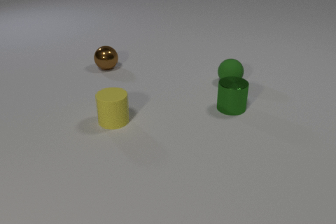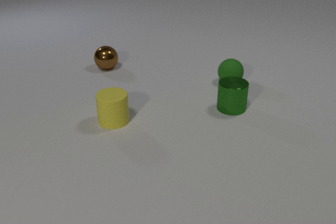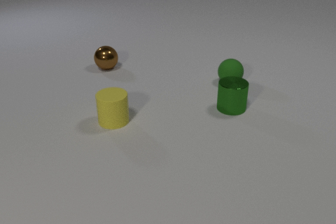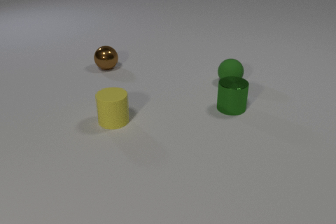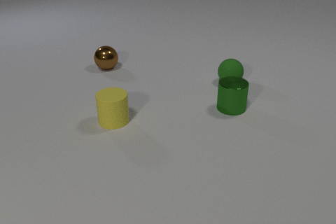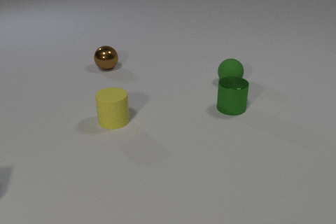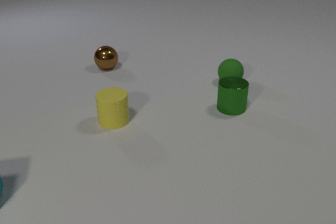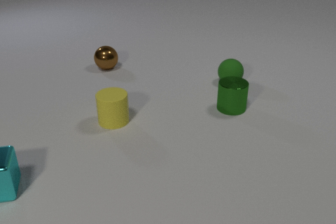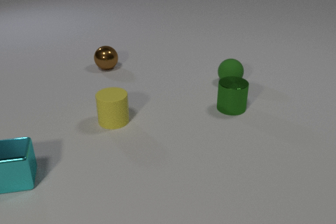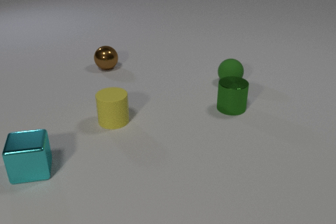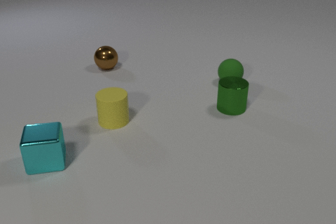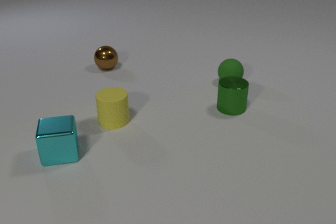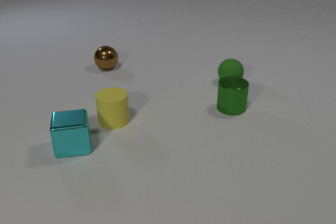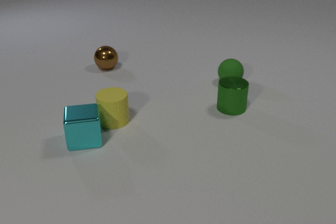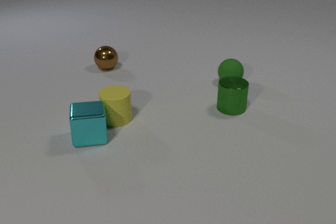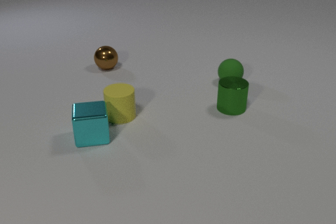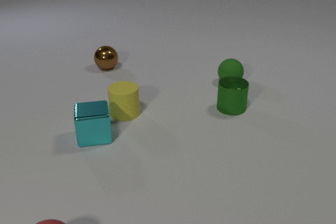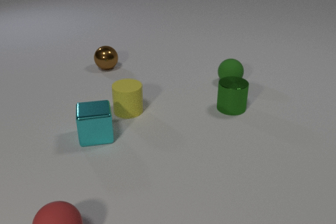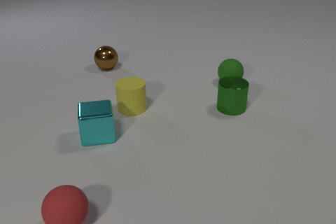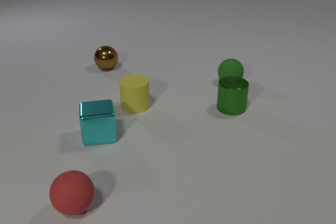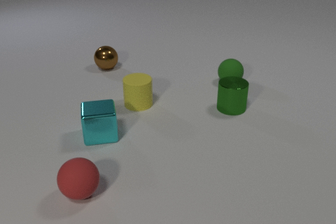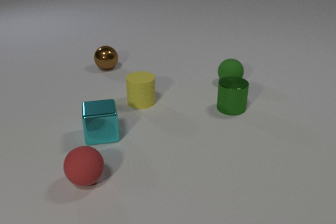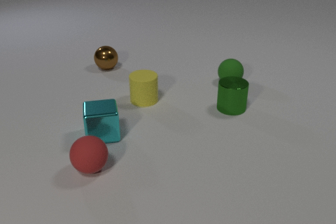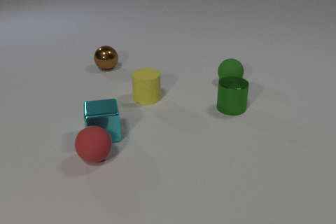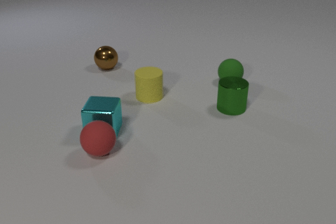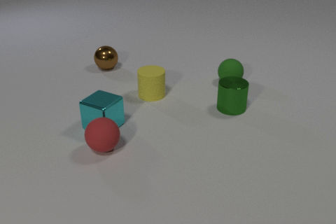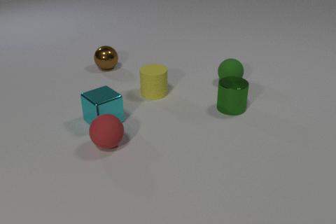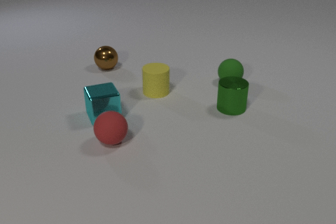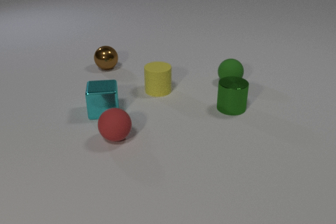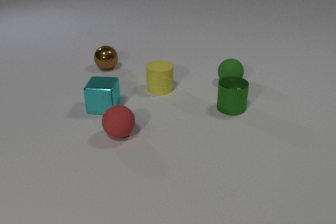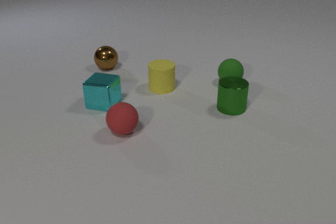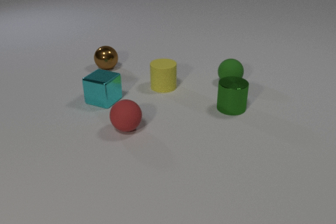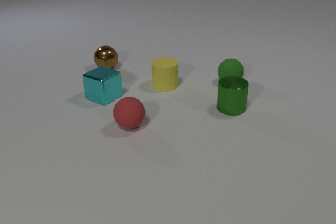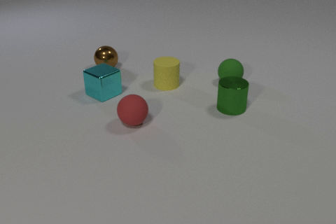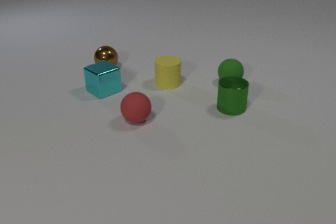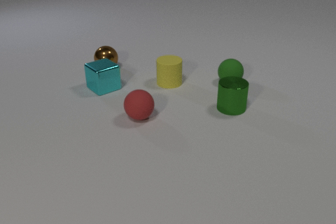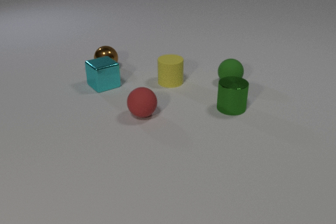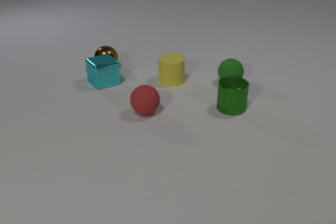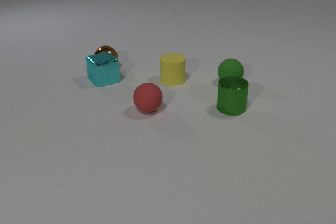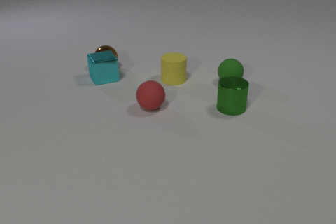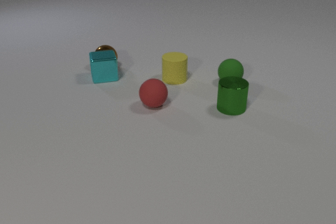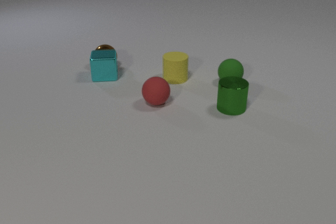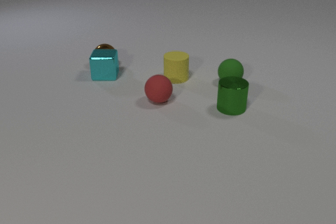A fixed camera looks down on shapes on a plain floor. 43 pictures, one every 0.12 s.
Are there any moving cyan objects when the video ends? yes.
What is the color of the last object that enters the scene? red.
What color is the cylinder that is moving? yellow.
0.00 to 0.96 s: The cyan metal cube comes in at the left edge, slides to the right and away from the camera.
0.96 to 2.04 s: The cyan metal cube slides to the right and away from the camera. The yellow rubber cylinder slides away from the camera and to the right. The red rubber sphere comes in at the bottom edge, rolls away from the camera. The cyan metal cube and the yellow rubber cylinder collide.
2.04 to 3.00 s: The cyan metal cube slides away from the camera and to the right, spins so that its near face slides to the left, clockwise seen from above. The yellow rubber cylinder slides away from the camera and to the right. The red rubber sphere rolls away from the camera. The cyan metal cube and the red rubber sphere collide.
3.00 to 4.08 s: The cyan metal cube slides away from the camera, spins so that its near face slides to the left, clockwise seen from above. The yellow rubber cylinder slides away from the camera and to the right. The red rubber sphere rolls away from the camera and to the right.
4.08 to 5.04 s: The cyan metal cube slides away from the camera, spins clockwise seen from above by about 45 degrees, its near face sliding to the left. The yellow rubber cylinder slides away from the camera and to the right. The red rubber sphere rolls away from the camera and to the right. The brown metal sphere rolls away from the camera. The cyan metal cube and the brown metal sphere collide.
